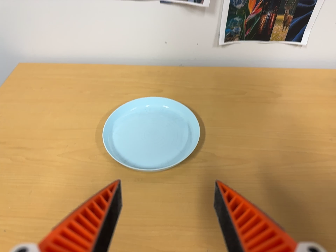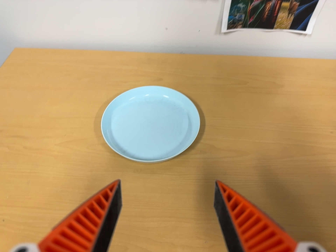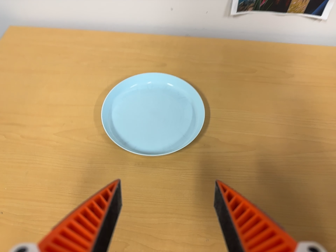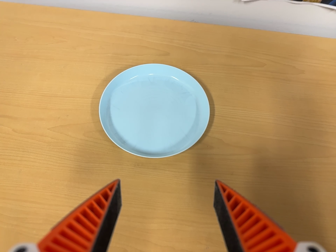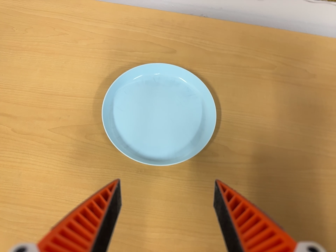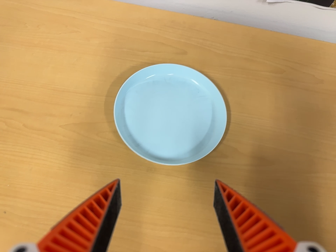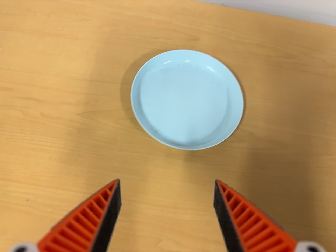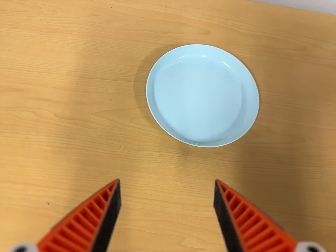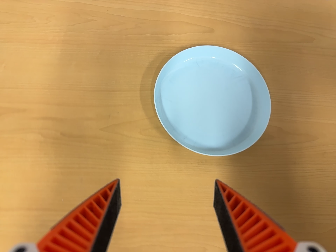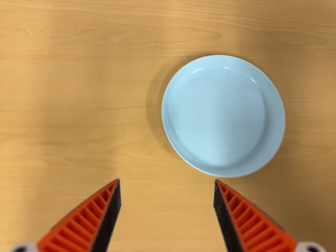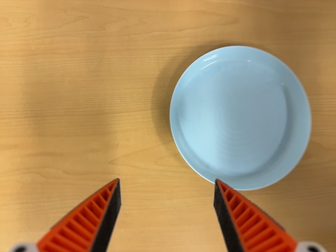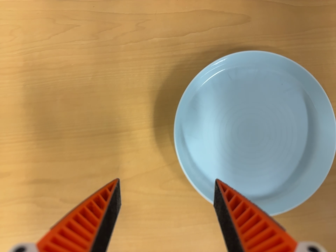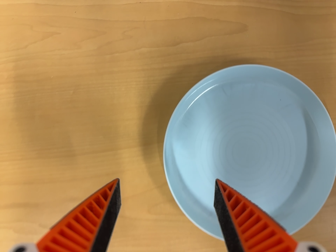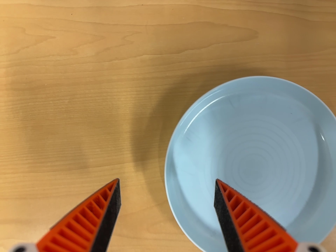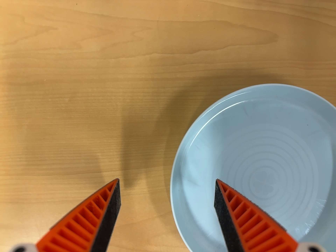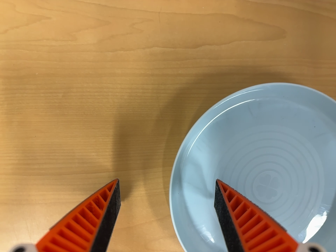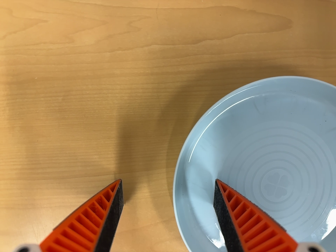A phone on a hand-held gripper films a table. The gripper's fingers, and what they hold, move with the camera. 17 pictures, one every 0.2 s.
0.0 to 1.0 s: The camera travels toward the top of its view, forward and to its left, about 12 cm. Its aim tips toward the bottom of its view by about 20 degrees. It rolls about its line of sight by about 10 degrees, and the scene rotates clockwise.
1.0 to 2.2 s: The camera travels toward the top of its view, forward and to its left, about 24 cm. Its aim tips toward the bottom of its view by about 20 degrees. It rolls about its line of sight by about 10 degrees, and the scene rotates counterclockwise.
2.2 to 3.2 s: The camera travels forward and toward the top of its view, about 10 cm, so what stands in front looms larger.
The film runs forward here.
